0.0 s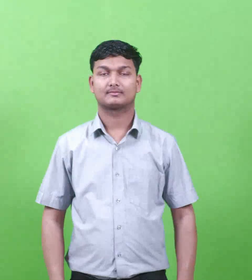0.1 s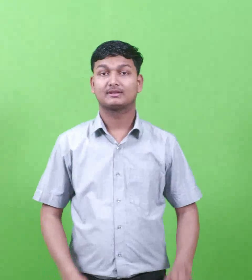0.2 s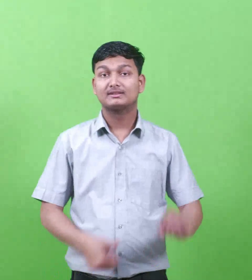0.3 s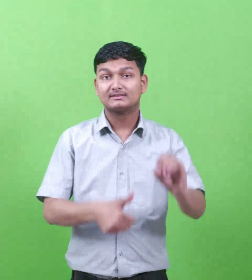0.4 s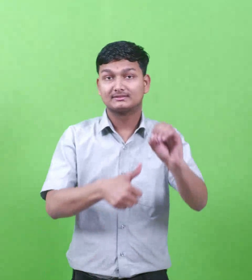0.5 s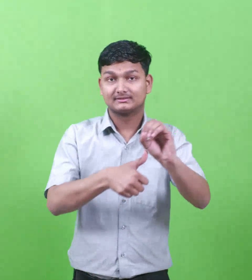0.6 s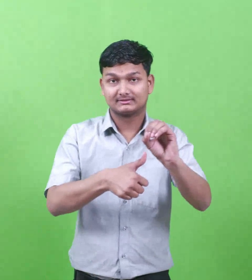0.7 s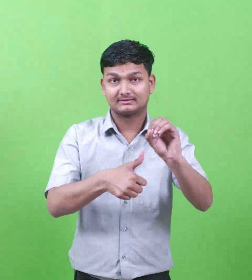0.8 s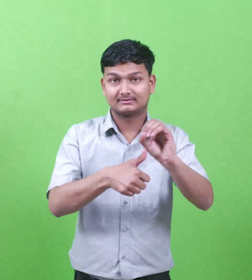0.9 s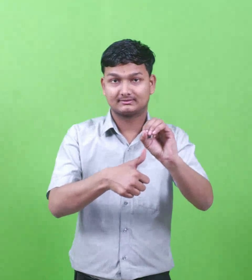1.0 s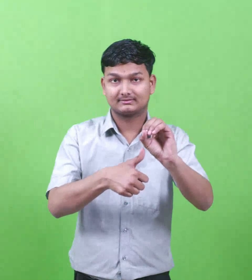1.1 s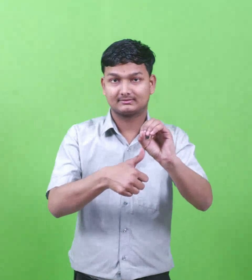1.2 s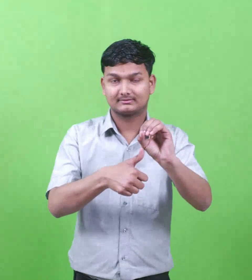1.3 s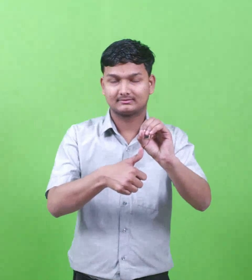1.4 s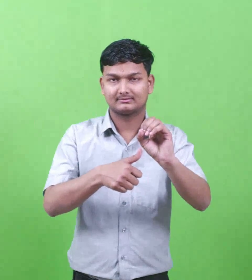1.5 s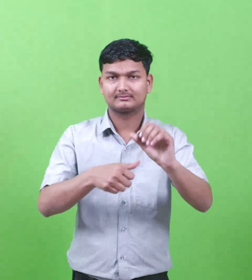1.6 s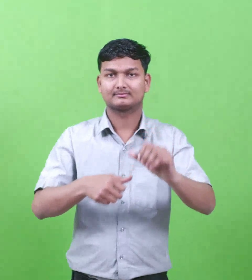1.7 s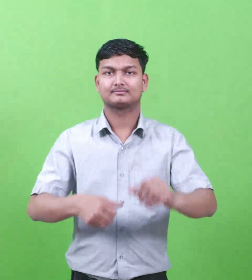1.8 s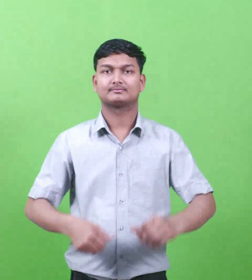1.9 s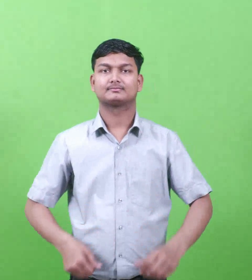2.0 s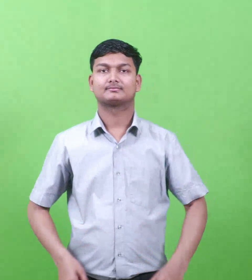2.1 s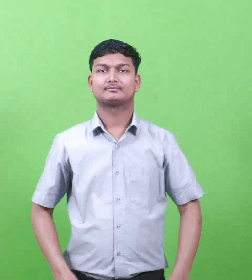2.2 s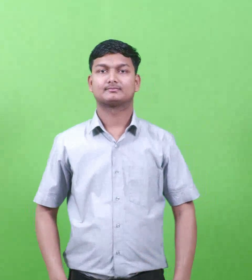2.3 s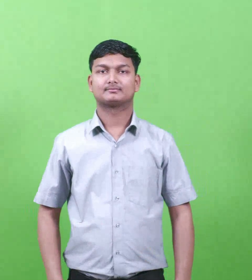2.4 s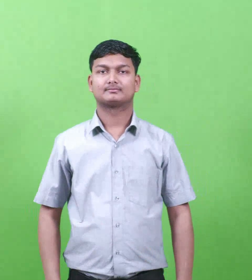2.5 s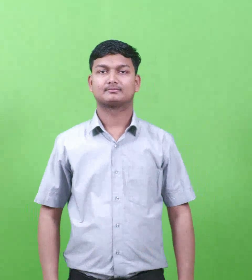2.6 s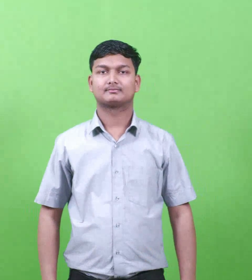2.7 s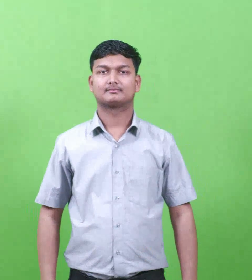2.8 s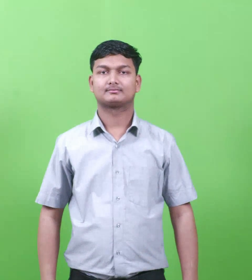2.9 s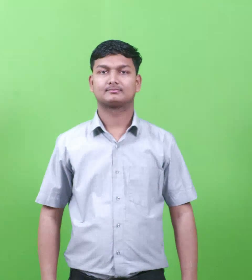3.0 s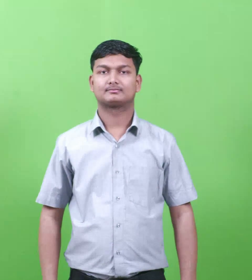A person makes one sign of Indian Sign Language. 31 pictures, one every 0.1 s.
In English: mount of olives
